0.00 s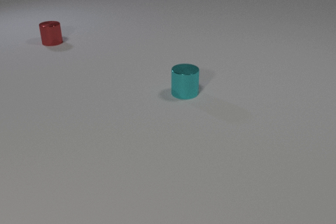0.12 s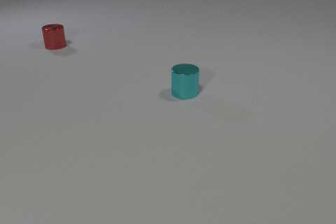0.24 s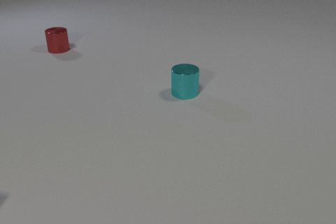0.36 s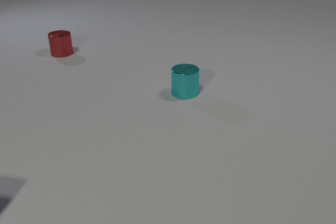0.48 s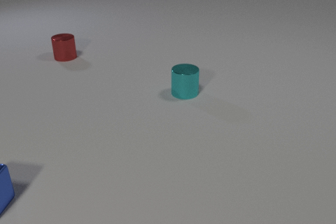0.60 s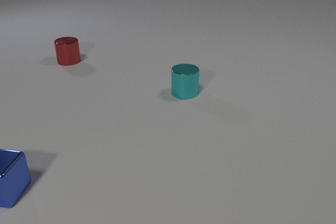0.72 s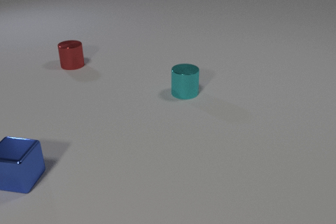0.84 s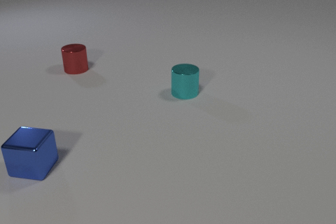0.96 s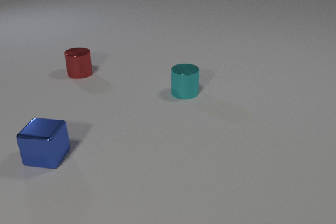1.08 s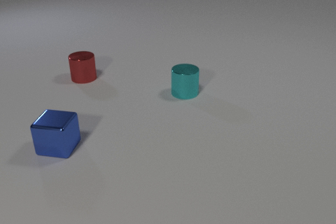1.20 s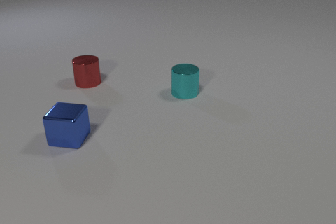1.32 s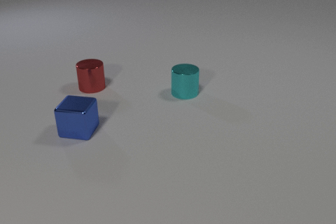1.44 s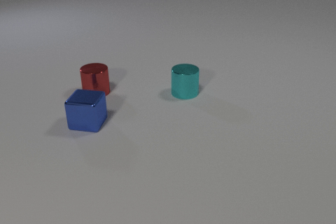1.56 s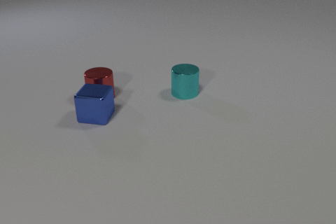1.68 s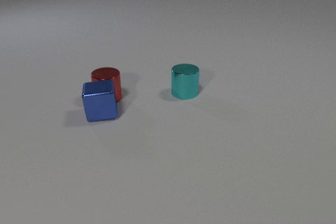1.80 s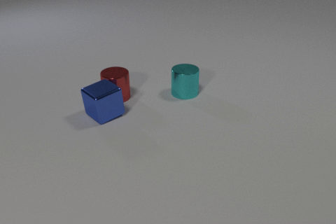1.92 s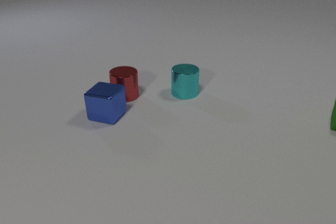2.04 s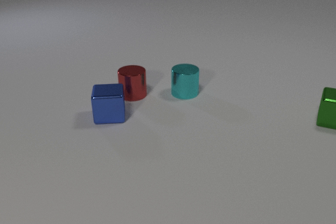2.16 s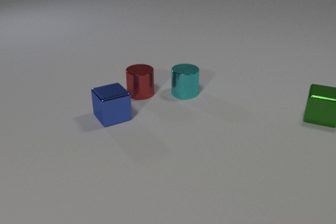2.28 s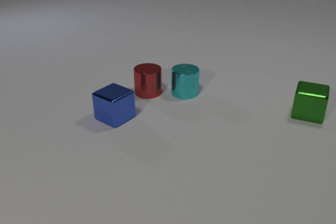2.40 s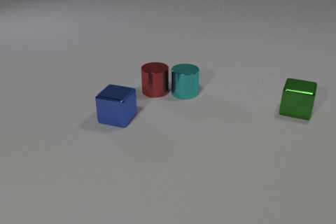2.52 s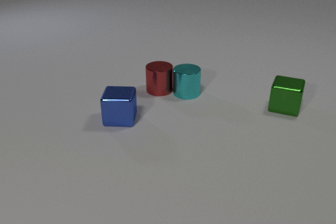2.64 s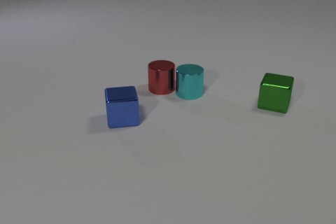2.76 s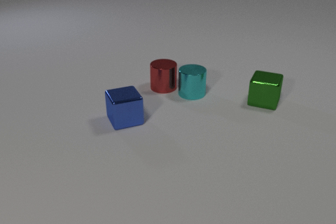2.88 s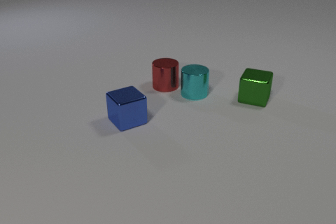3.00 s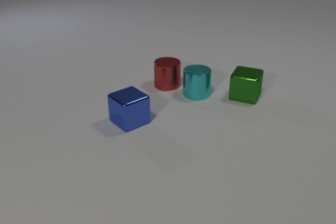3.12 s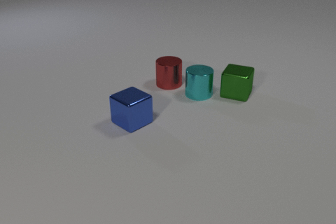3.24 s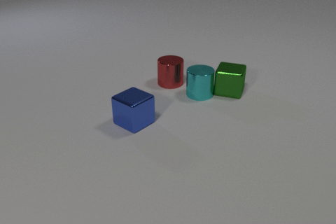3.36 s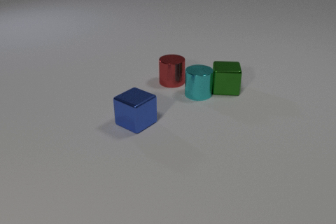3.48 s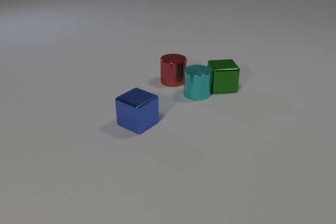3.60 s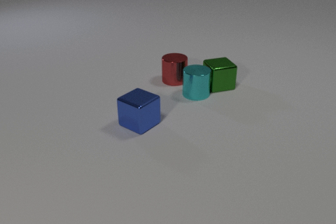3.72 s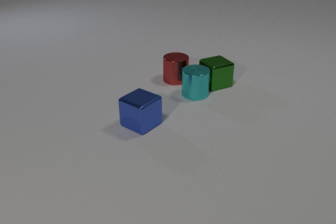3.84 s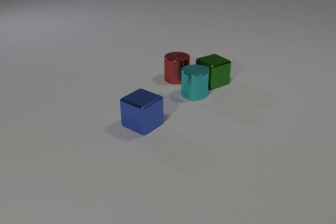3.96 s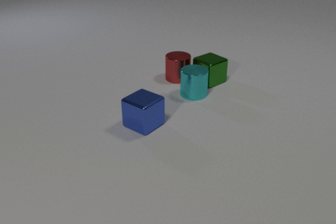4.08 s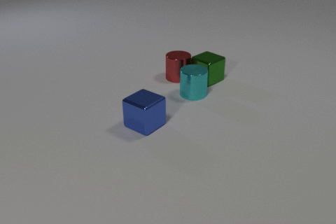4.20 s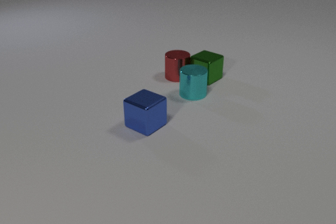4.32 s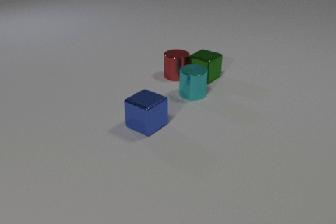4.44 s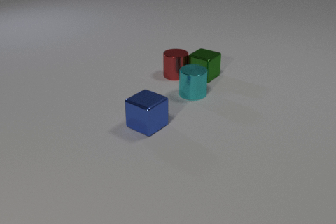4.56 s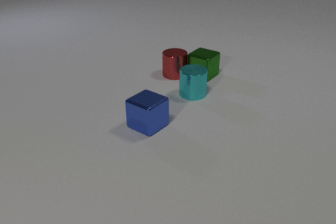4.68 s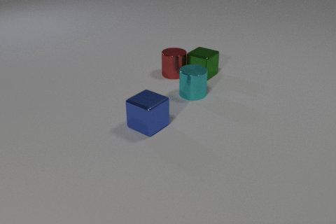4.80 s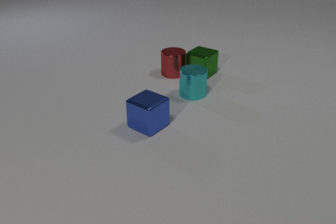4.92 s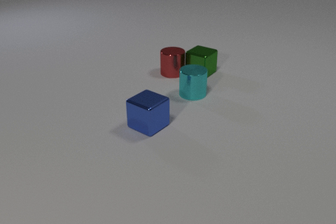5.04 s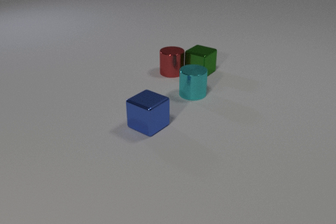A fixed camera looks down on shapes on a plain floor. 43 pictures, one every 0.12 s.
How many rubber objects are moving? 0.
What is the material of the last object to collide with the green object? metal.
What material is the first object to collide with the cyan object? metal.
0.00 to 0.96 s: The red metal cylinder slides toward the camera. The blue metal cube comes in at the left edge, slides to the right and away from the camera.
0.96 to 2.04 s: The red metal cylinder slides toward the camera and to the right. The blue metal cube slides to the right and away from the camera, spins counterclockwise seen from above by about 105 degrees, its near face sliding to the right. The green metal cube comes in at the right edge, slides to the left. The red metal cylinder and the blue metal cube collide.
2.04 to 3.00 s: The red metal cylinder slides to the right and away from the camera. The blue metal cube slides to the right and toward the camera, spins counterclockwise seen from above by about 120 degrees, its near face sliding to the right. The cyan metal cylinder slides to the right. The green metal cube slides to the left. The red metal cylinder and the cyan metal cylinder collide.
3.00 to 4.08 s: The red metal cylinder slides away from the camera and to the right. The blue metal cube slides to the right and toward the camera. The cyan metal cylinder moves, and ends about where it began. The green metal cube slides to the left and away from the camera, spins counterclockwise seen from above by about 60 degrees, its near face sliding to the right. The cyan metal cylinder and the green metal cube collide. The red metal cylinder and the green metal cube collide.
4.08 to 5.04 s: The red metal cylinder slides away from the camera and to the left. The green metal cube slides away from the camera.
